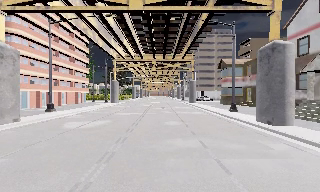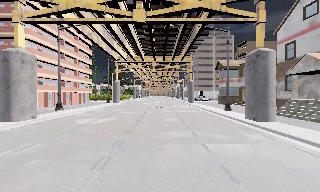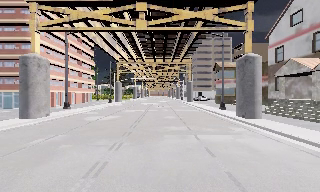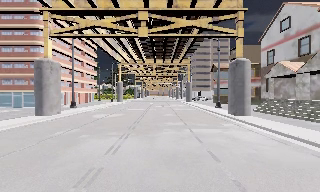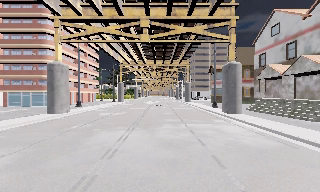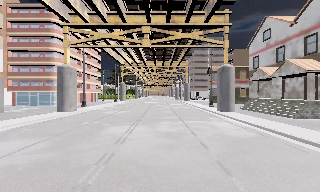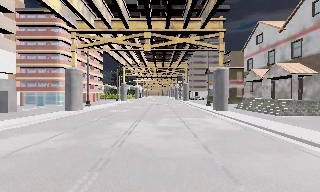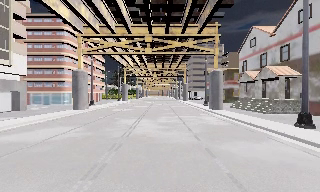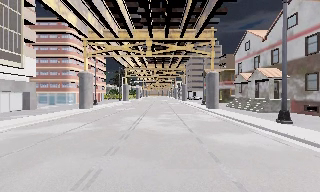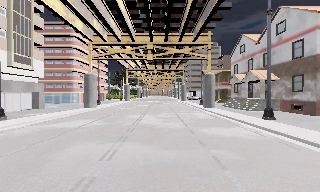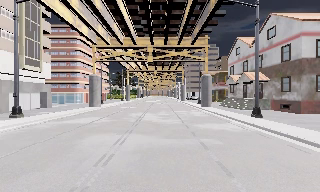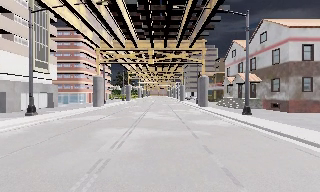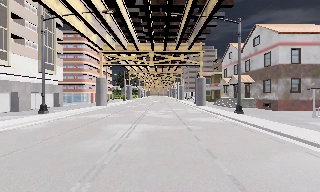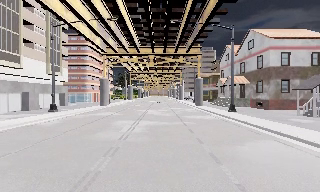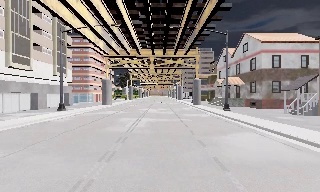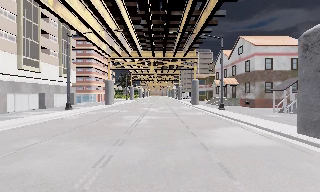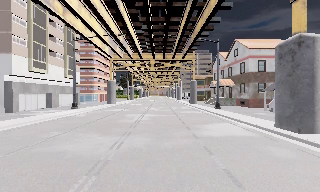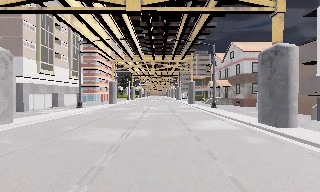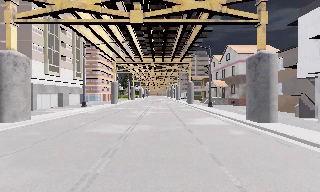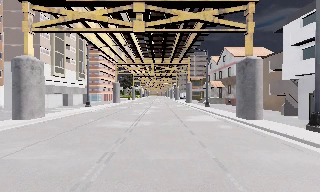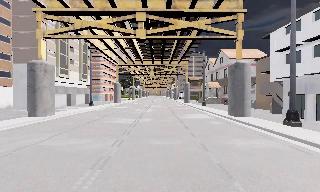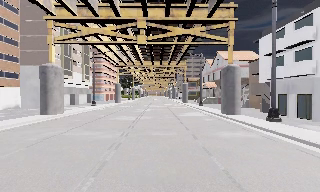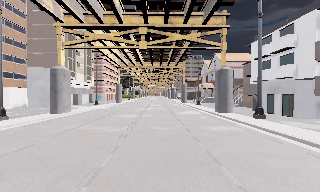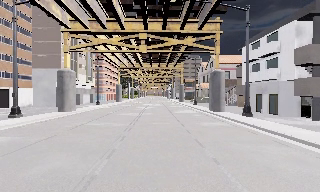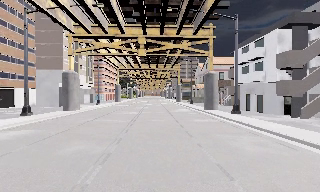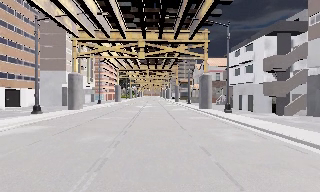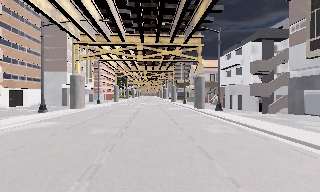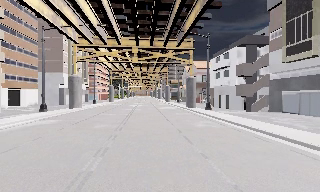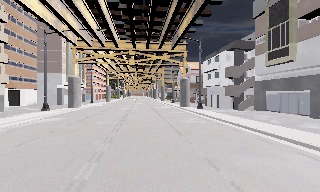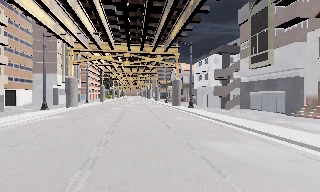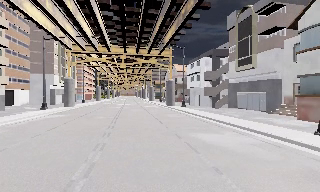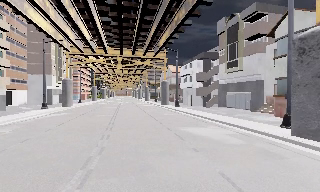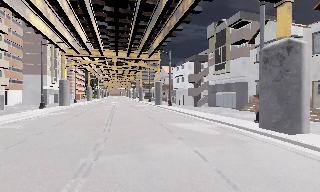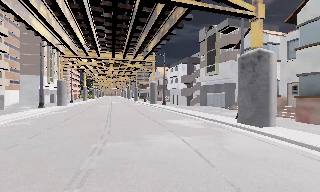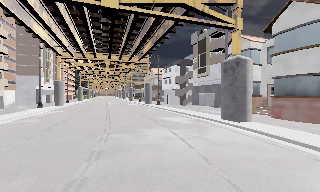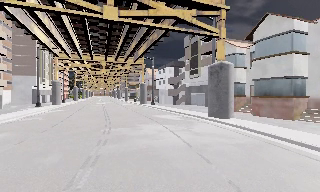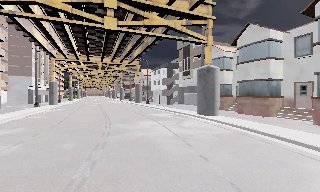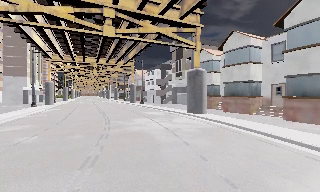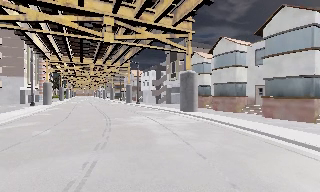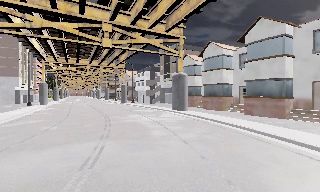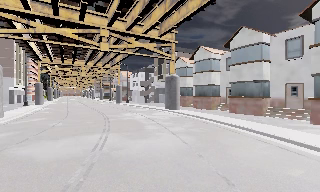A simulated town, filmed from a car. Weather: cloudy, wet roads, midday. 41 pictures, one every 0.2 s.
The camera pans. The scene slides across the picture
to the left.
The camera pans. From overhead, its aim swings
clockwise.
0.0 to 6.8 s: The camera pans to its right, which is clockwise from overhead, by about 20 degrees. It travels backward, about 55 m, so what stands in front gets smaller.
6.8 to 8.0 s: The camera pans to its right, which is clockwise from overhead, by about 10 degrees. It travels backward, about 9 m, so what stands in front gets smaller.
The film runs backward here.
